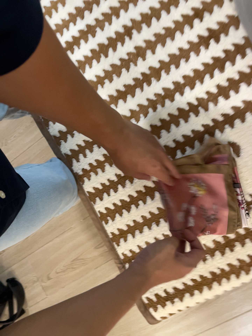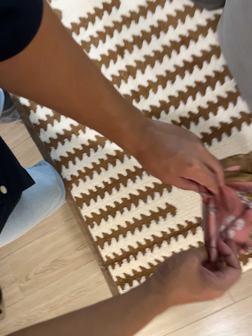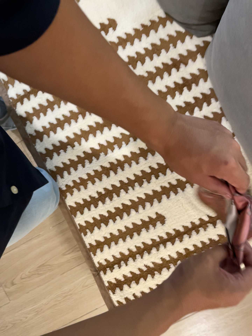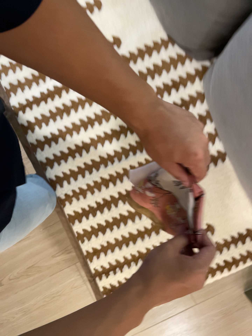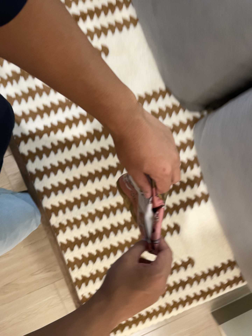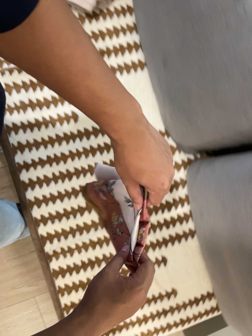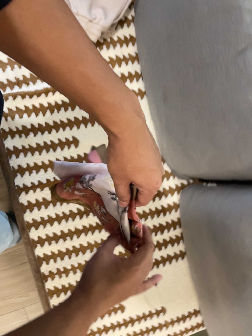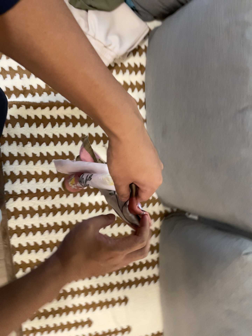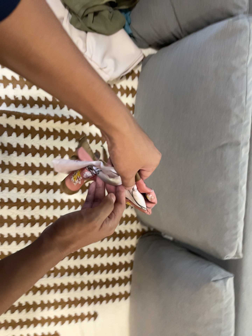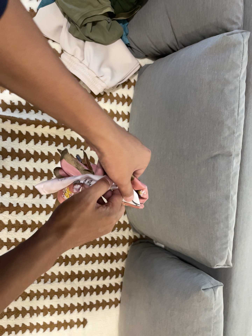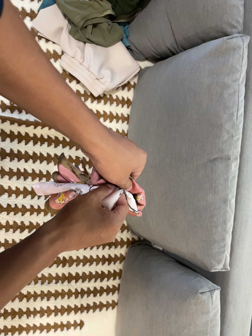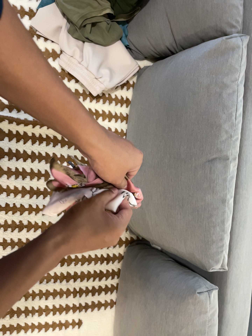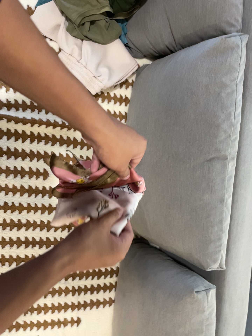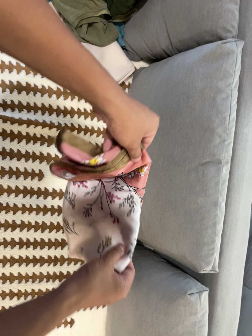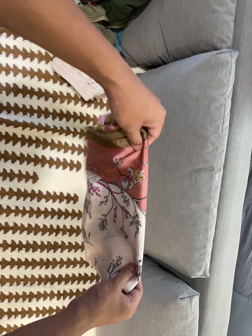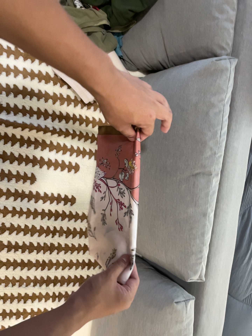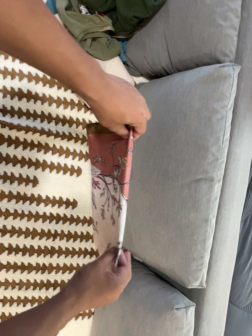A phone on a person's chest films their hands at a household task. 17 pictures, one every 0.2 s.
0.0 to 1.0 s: The camera pans to its right by about 25 degrees. It travels toward the top of its view, backward and to its left, about 40 cm, so close, fixed things drift downward. It rolls about its line of sight by about 15 degrees, and the scene rotates clockwise.
1.0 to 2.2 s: The camera pans to its right by about 15 degrees. It travels toward the top of its view and backward, about 24 cm, so close, fixed things drift downward. It rolls about its line of sight by about 20 degrees, and the scene rotates clockwise.
2.2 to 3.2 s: The camera shifts only a little, or ends up much as it began.
The film runs backward here.
